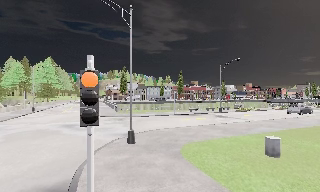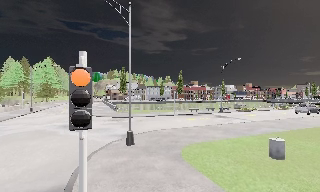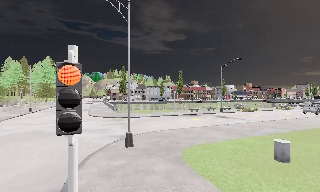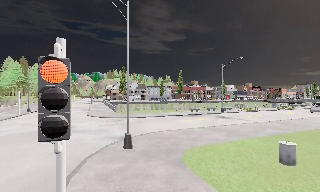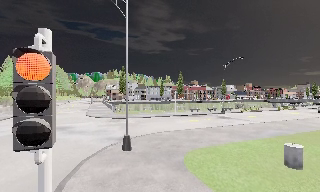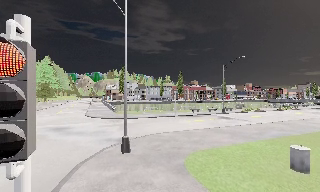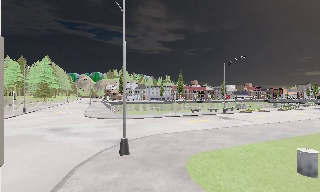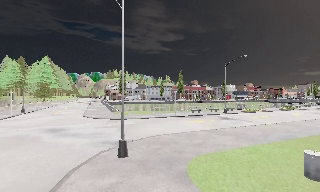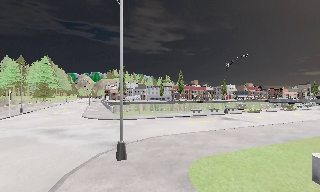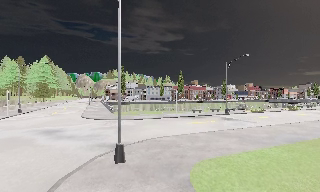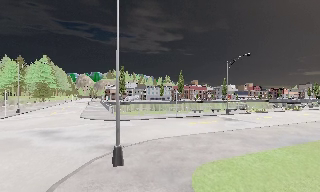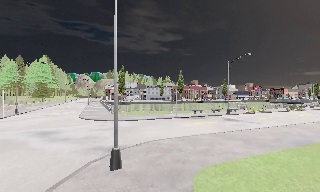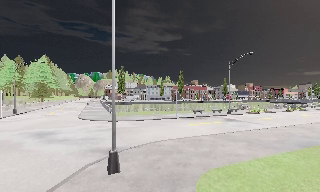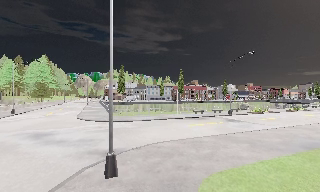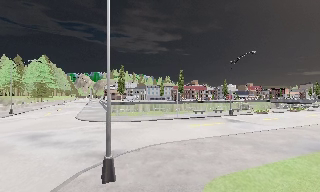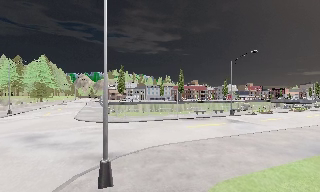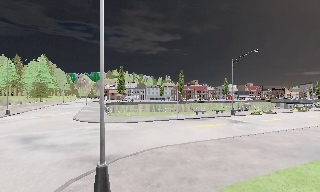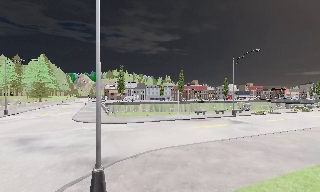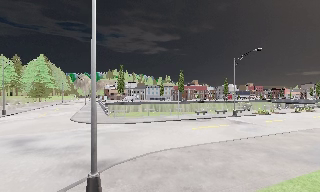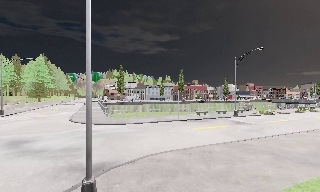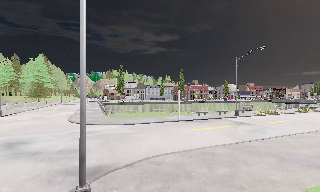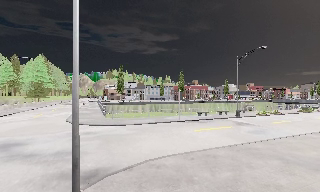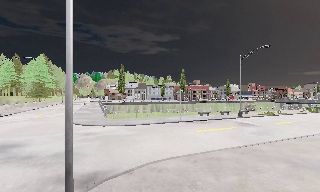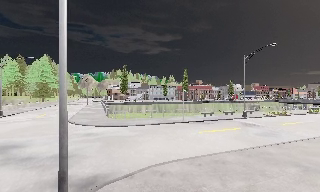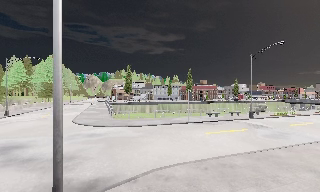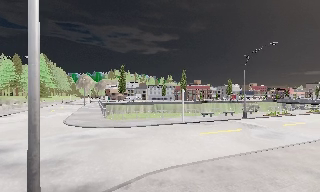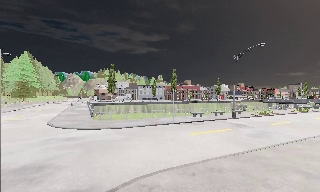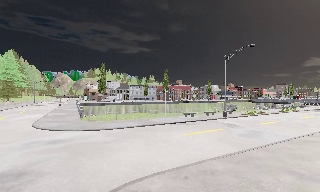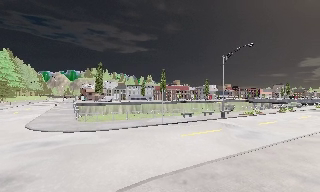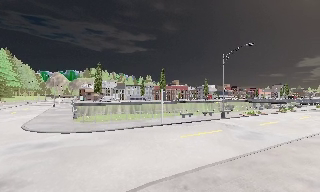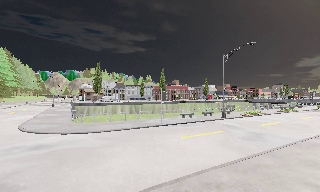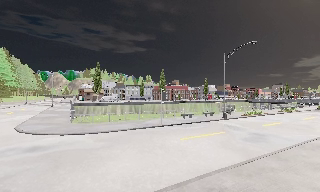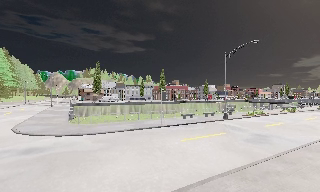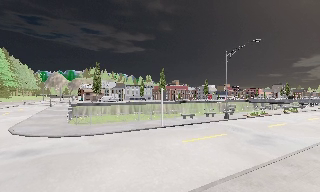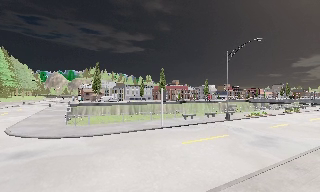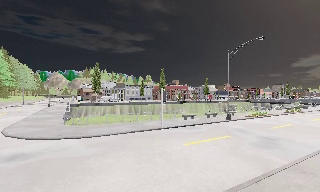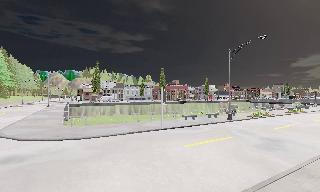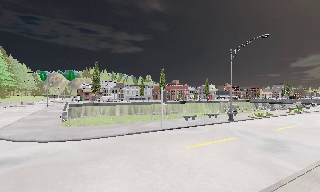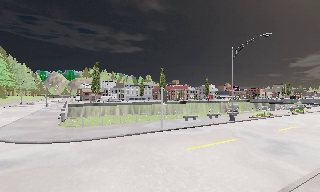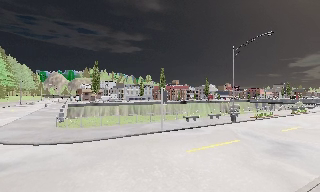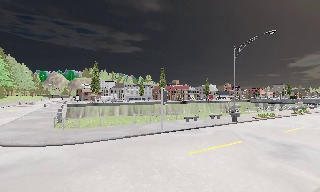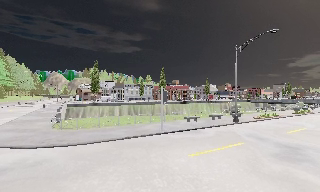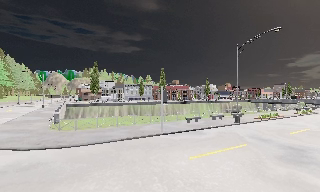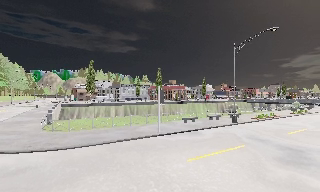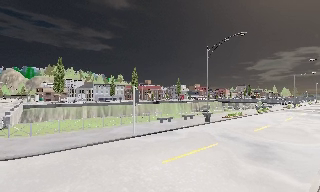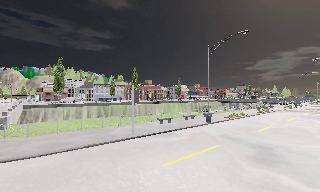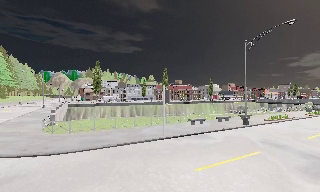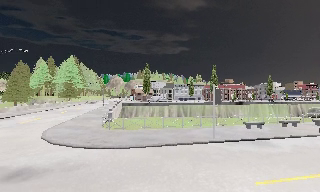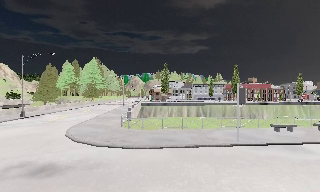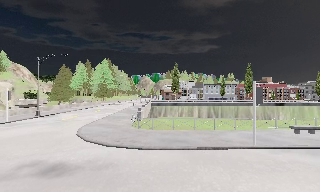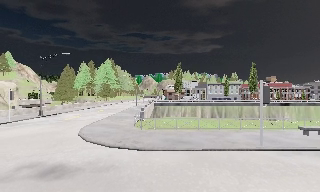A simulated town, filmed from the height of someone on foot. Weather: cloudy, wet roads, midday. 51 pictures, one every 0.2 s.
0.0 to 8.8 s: The camera pans to its right, which is clockwise from overhead, by about 15 degrees. It travels forward, about 12 m, so what stands in front looms larger.
8.8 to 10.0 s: The camera swings to its left by about 40 degrees, and the scene slides to the right. It travels forward, about 1.5 m.
The film runs forward here.
